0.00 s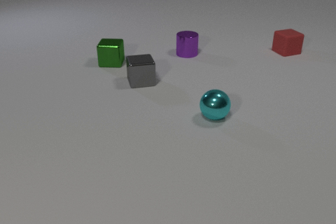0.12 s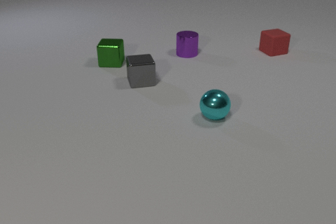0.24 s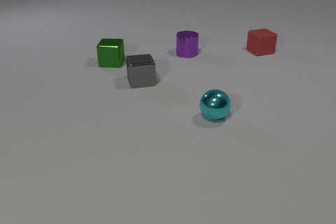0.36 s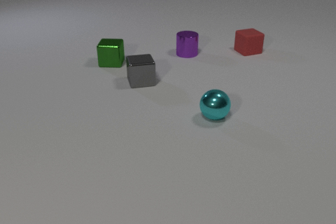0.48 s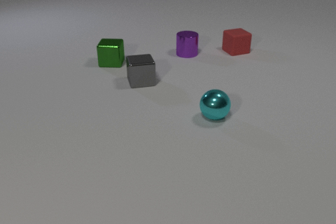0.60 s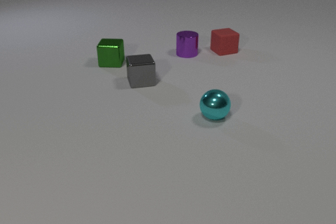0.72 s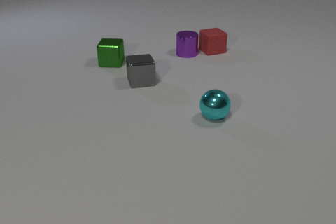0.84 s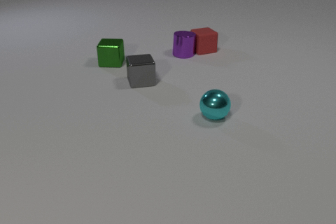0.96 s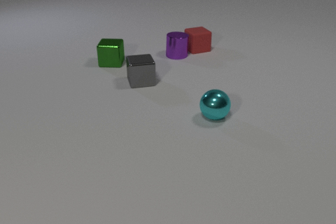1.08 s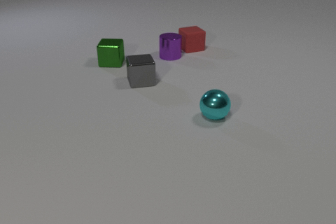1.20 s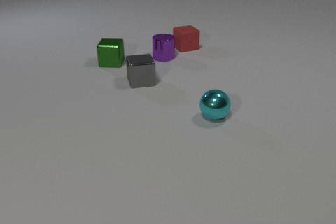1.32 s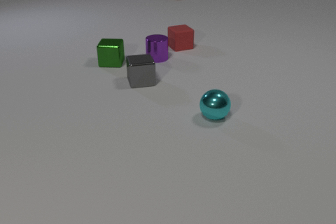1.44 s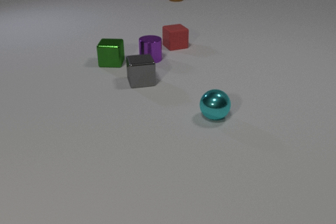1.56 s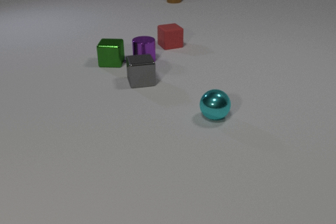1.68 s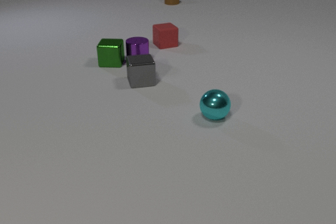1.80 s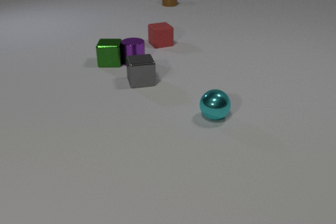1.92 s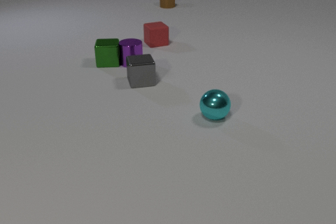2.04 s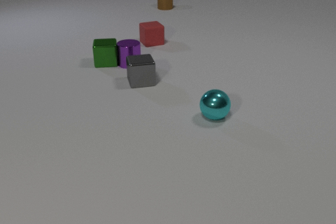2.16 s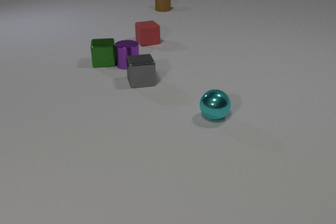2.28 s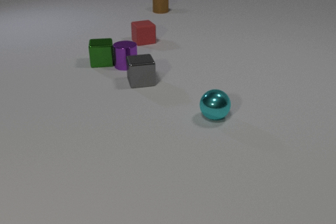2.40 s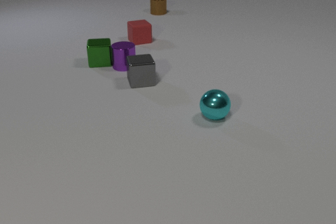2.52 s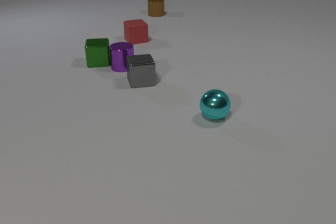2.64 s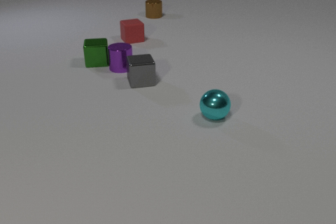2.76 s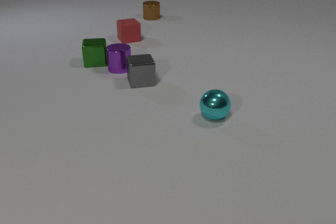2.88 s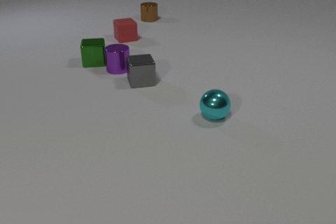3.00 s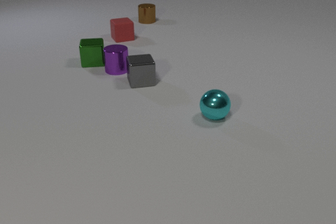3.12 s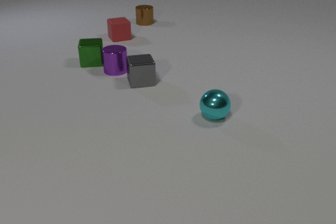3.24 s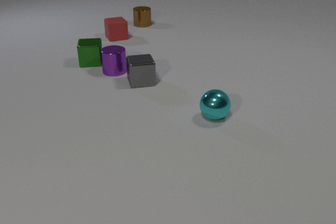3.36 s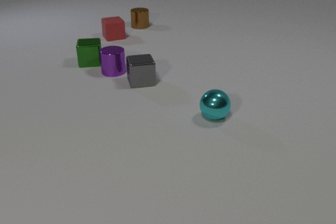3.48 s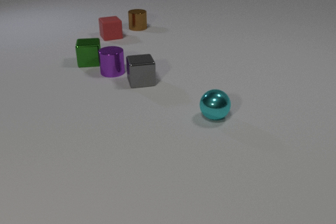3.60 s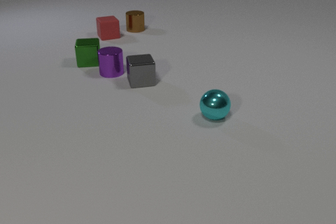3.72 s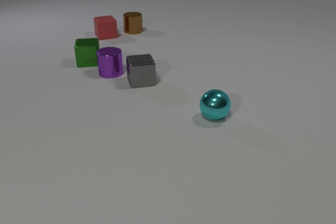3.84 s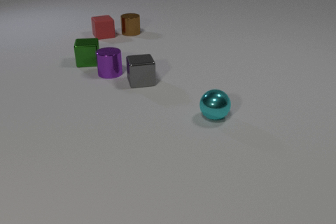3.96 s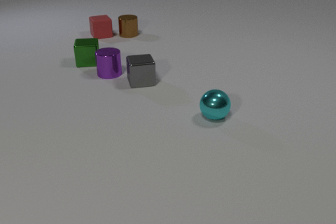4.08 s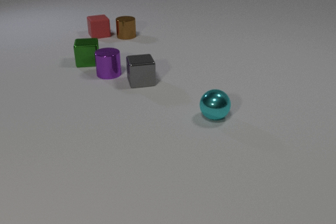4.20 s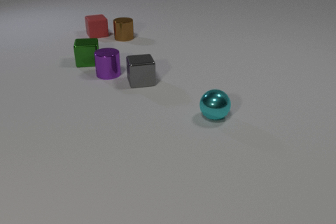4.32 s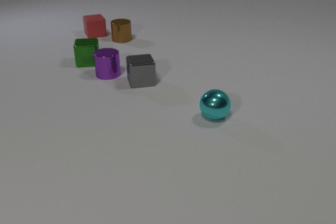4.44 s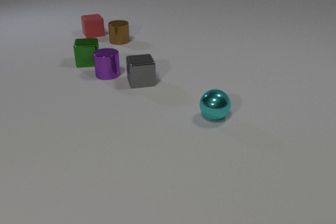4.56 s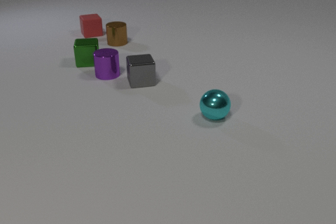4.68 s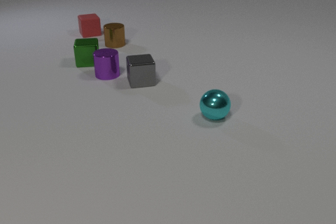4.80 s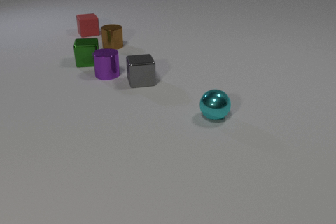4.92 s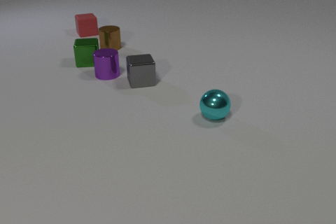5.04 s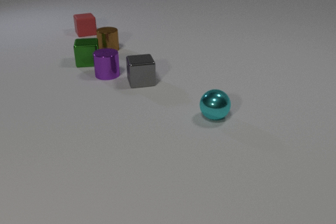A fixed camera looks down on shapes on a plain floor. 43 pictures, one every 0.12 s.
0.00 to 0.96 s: The red rubber cube slides to the left. The purple metal cylinder slides to the left and toward the camera. The red rubber cube and the purple metal cylinder collide.
0.96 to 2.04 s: The red rubber cube slides to the left and away from the camera. The purple metal cylinder slides to the left and toward the camera. The green metal cube slides to the left. The brown metal cylinder comes in at the top edge, slides toward the camera. The purple metal cylinder and the green metal cube collide.
2.04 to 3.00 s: The red rubber cube slides to the left and away from the camera. The purple metal cylinder slides toward the camera and to the left. The green metal cube slides to the left. The brown metal cylinder slides toward the camera.
3.00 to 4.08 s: The red rubber cube slides to the left and away from the camera. The purple metal cylinder slides toward the camera and to the left. The green metal cube slides to the left. The brown metal cylinder slides toward the camera and to the left.
4.08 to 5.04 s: The red rubber cube slides to the left and away from the camera. The brown metal cylinder slides toward the camera and to the left.
How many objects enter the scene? 1.
How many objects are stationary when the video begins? 4.
What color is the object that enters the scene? brown.
